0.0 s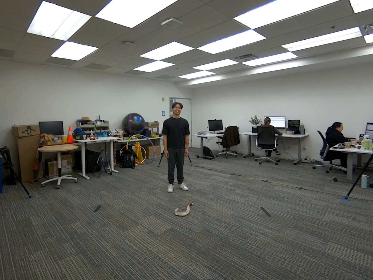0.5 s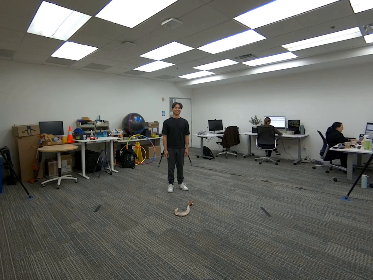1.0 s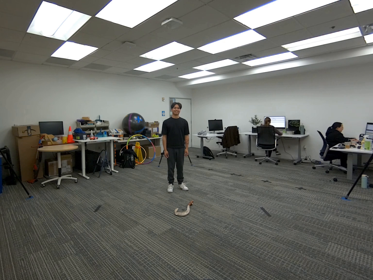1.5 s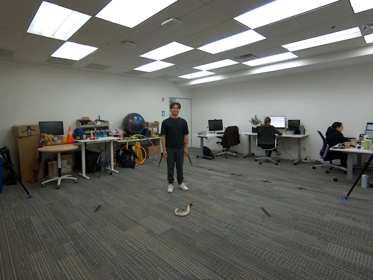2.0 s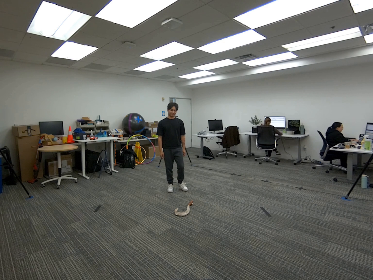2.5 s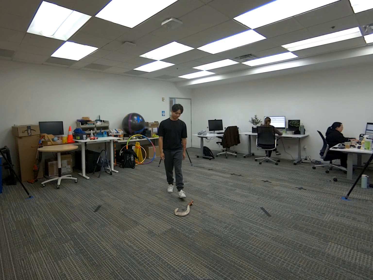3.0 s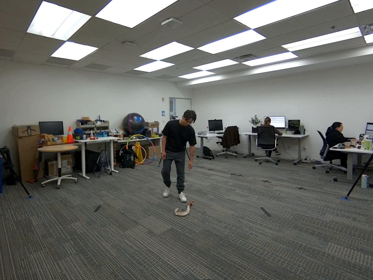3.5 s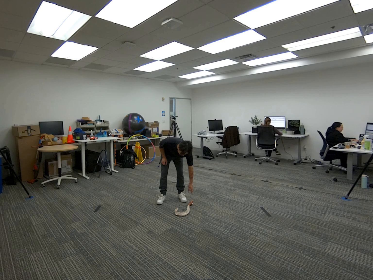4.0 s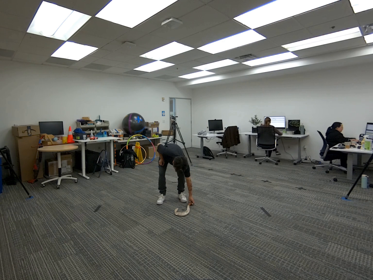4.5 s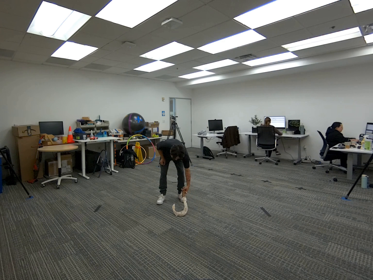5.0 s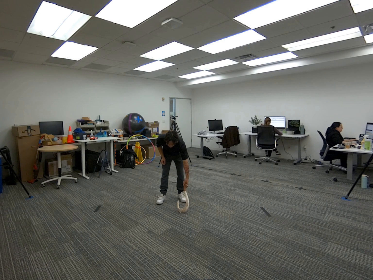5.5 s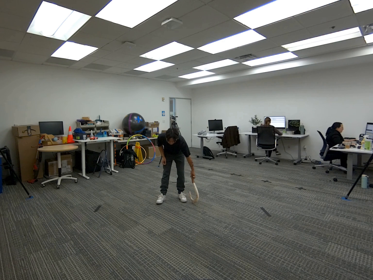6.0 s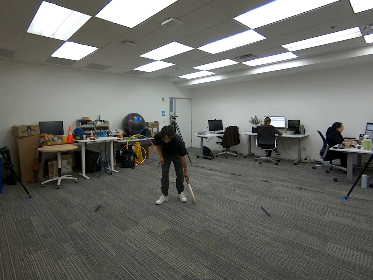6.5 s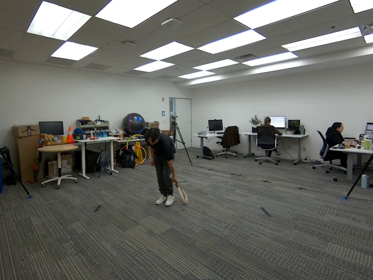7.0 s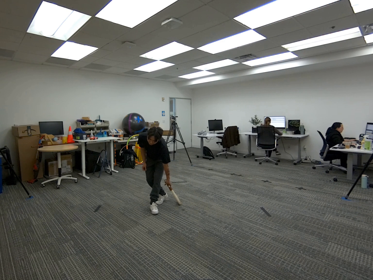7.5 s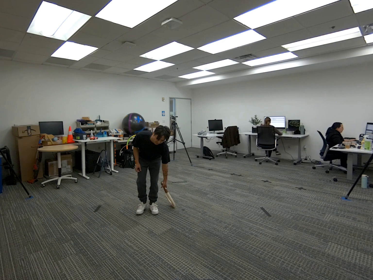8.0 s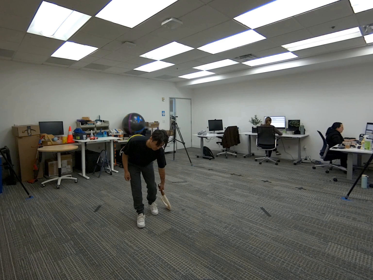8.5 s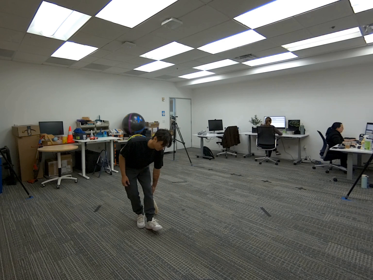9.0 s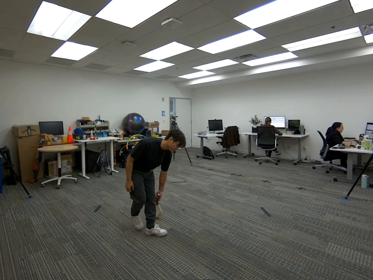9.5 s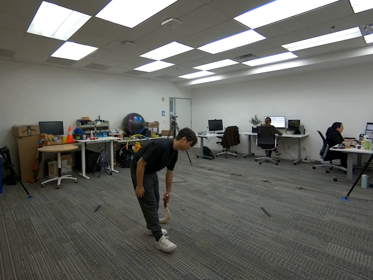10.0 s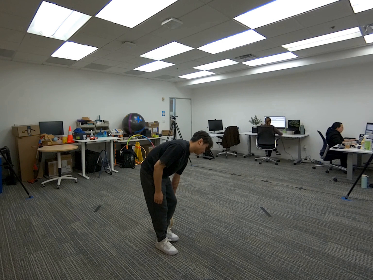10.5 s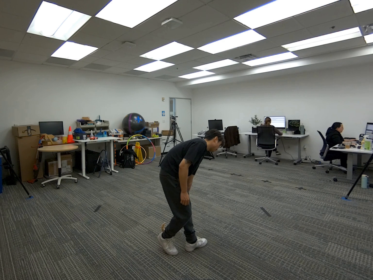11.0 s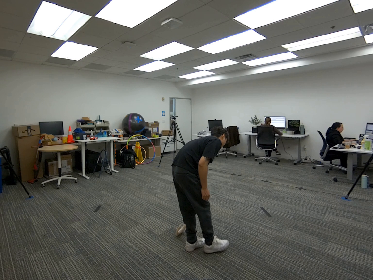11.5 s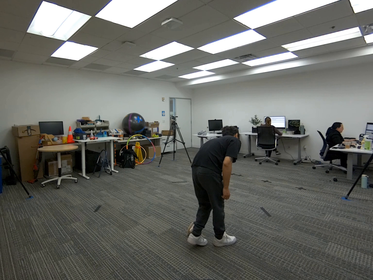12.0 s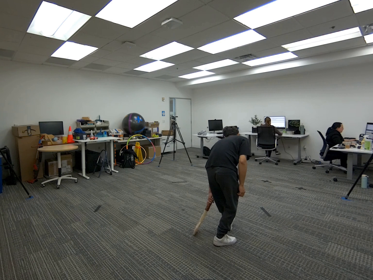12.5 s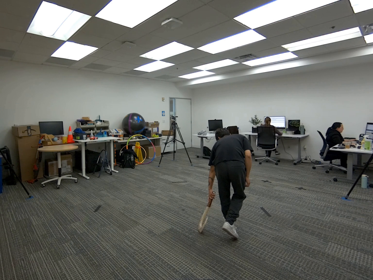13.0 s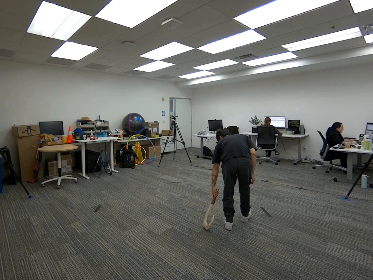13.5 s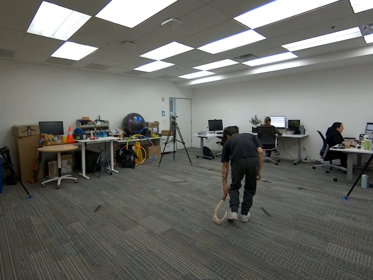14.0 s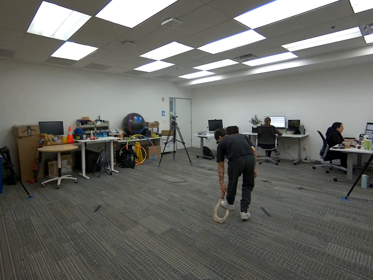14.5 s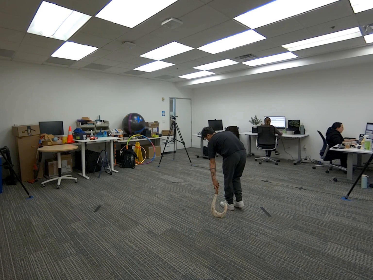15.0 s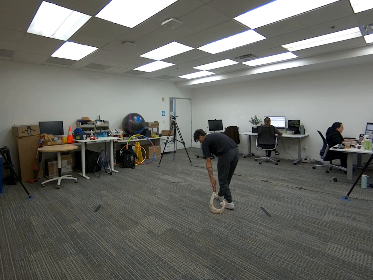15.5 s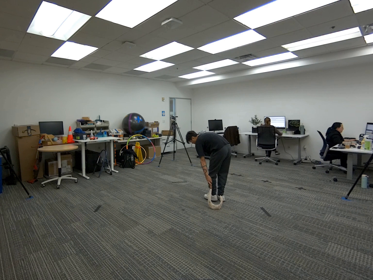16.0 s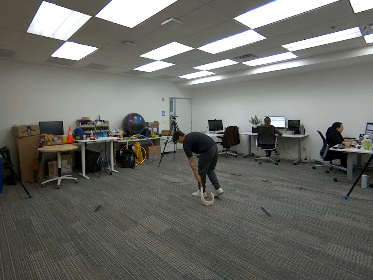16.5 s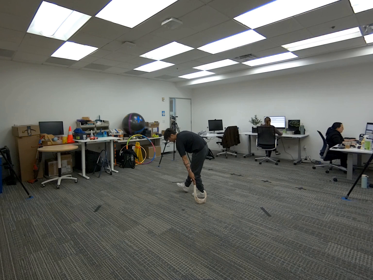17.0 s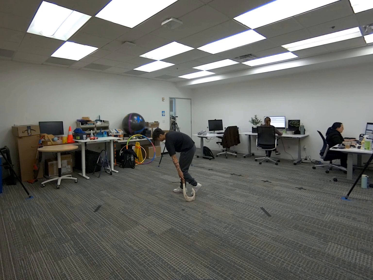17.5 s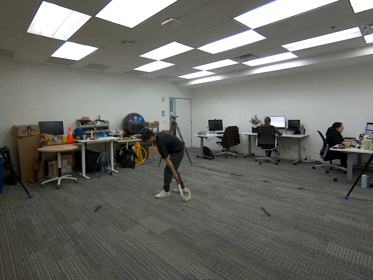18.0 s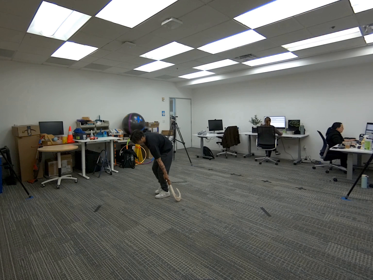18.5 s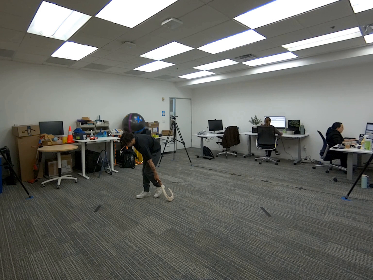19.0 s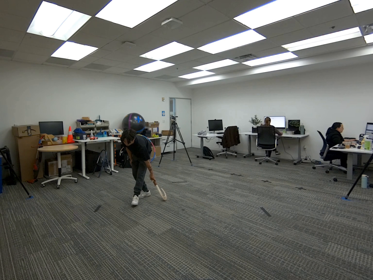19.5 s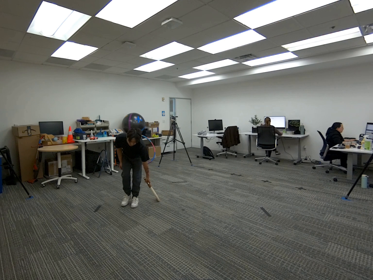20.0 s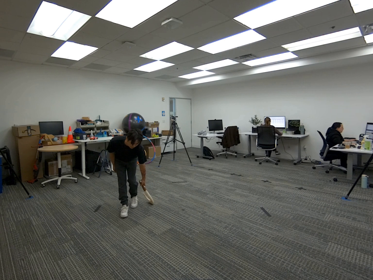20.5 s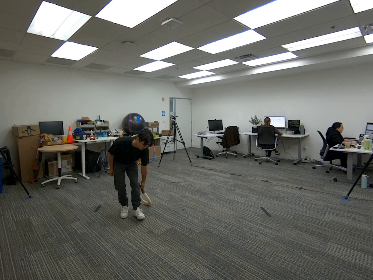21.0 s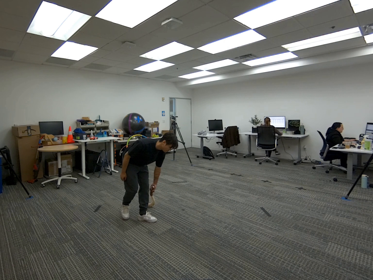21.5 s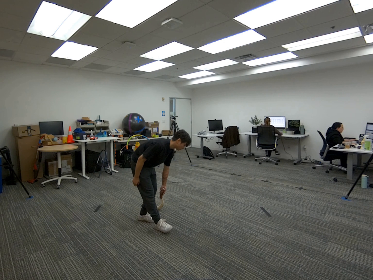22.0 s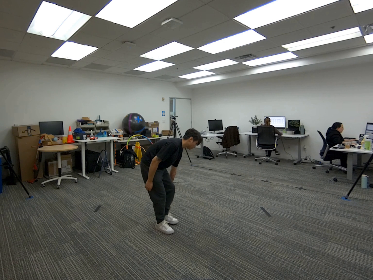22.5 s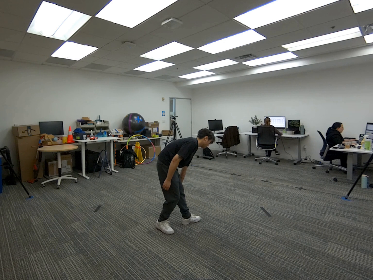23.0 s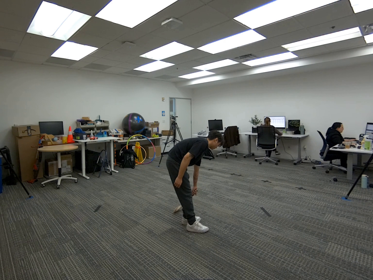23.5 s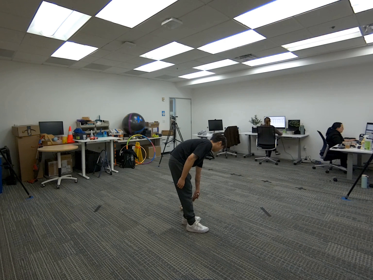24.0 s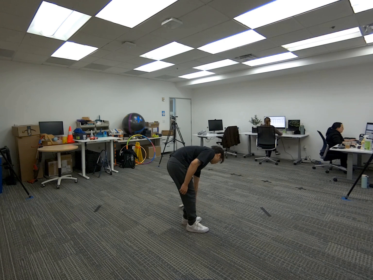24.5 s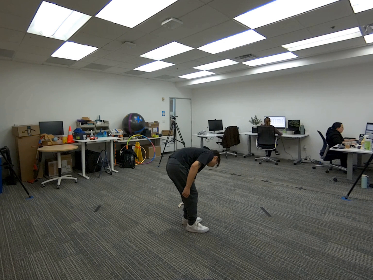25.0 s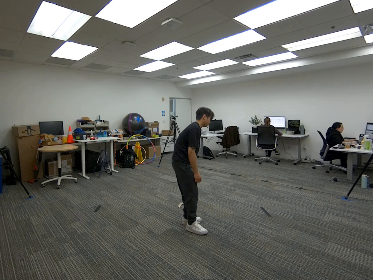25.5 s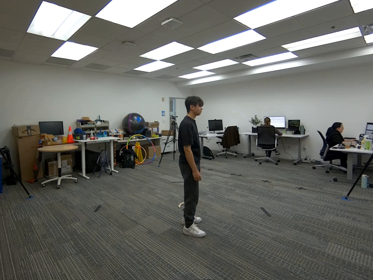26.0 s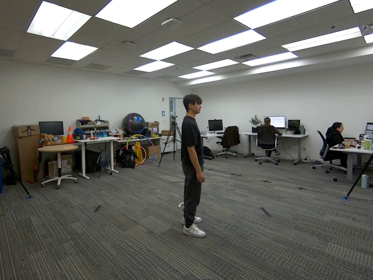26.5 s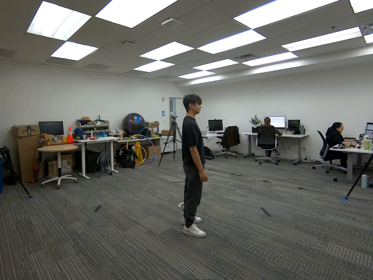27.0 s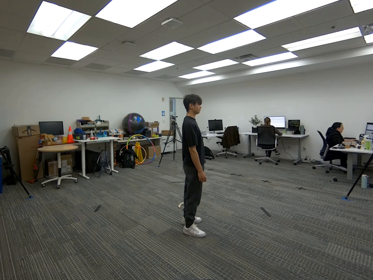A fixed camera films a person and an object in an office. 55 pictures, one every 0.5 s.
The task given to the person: Walk over to the Big Fish Hook on the ground and pick up the hook using your left hand then drag the hook onto the floor. Place on the ground when complete.
